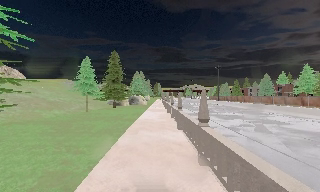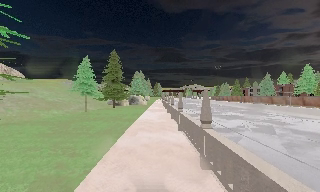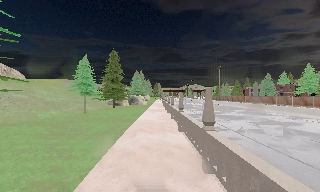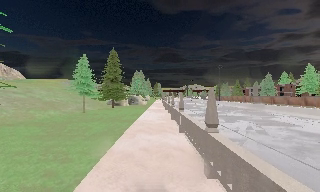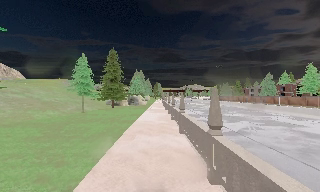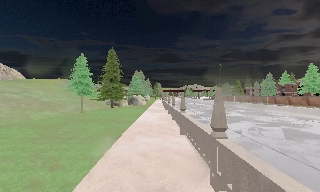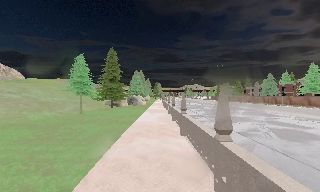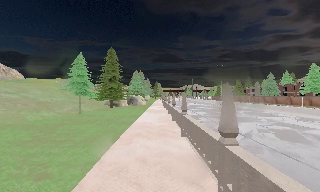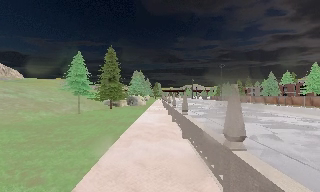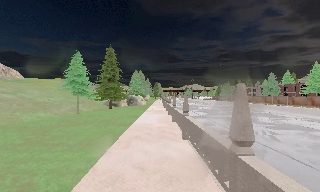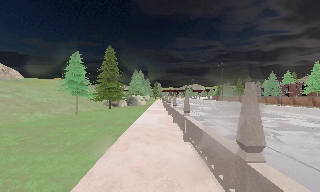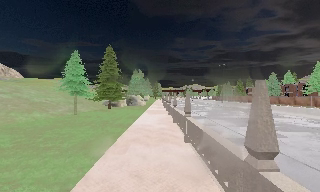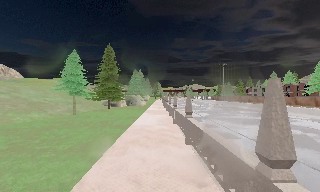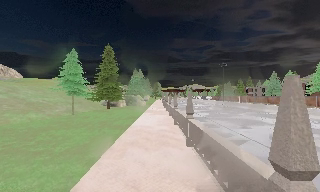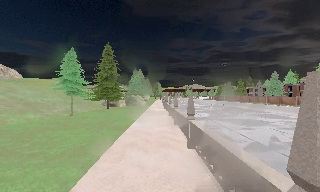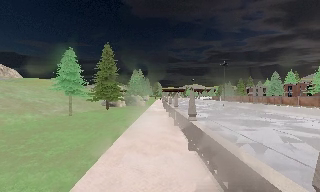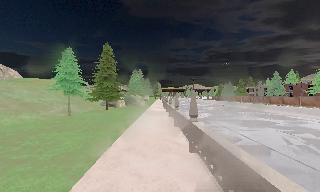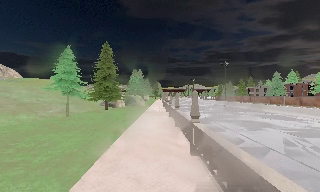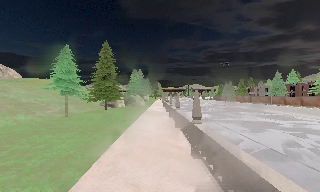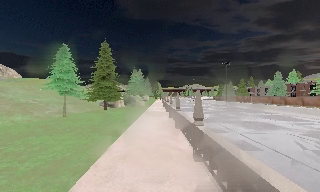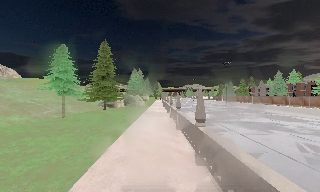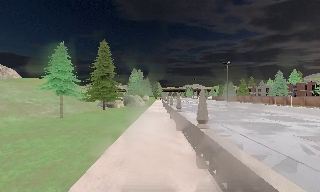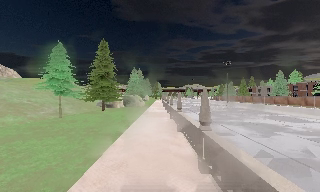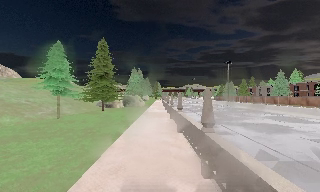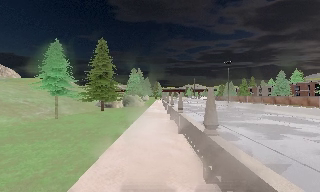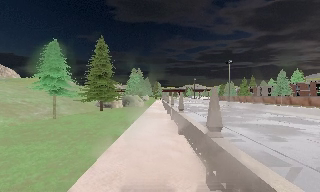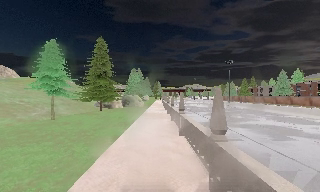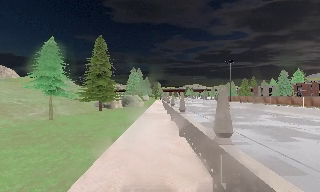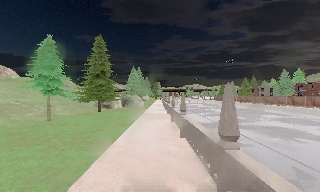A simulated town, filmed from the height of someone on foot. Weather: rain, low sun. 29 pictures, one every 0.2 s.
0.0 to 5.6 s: The camera travels forward, about 9 m, so what stands in front looms larger.
The film runs forward here.
